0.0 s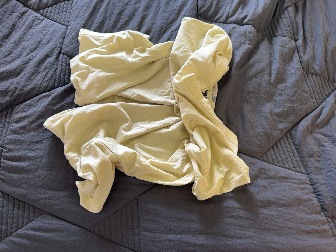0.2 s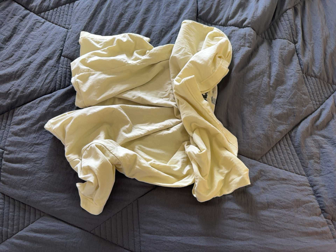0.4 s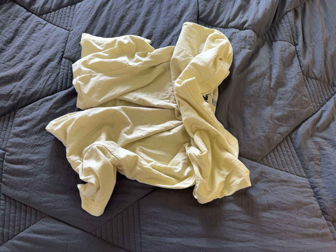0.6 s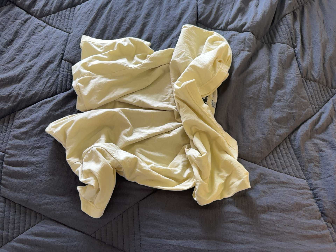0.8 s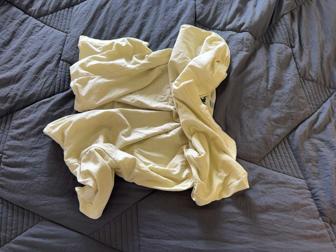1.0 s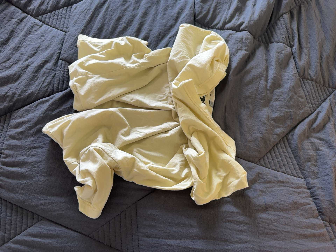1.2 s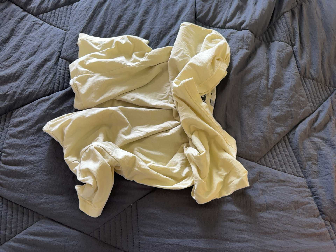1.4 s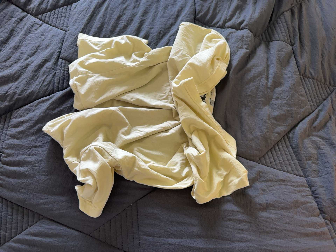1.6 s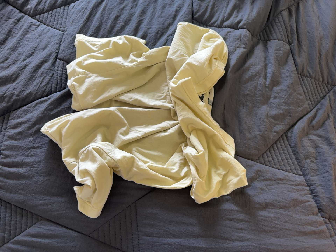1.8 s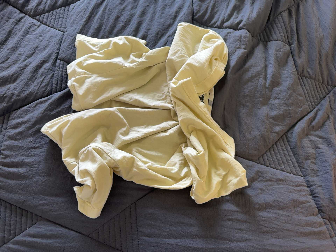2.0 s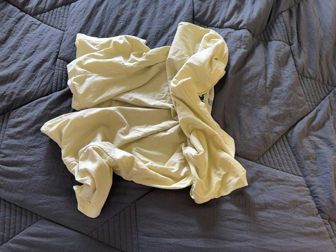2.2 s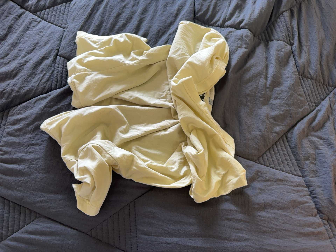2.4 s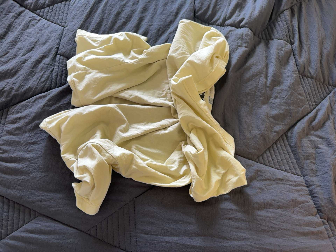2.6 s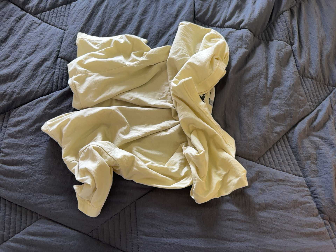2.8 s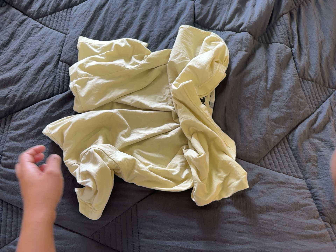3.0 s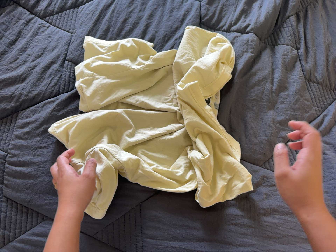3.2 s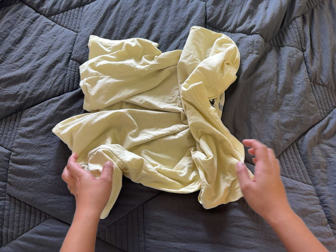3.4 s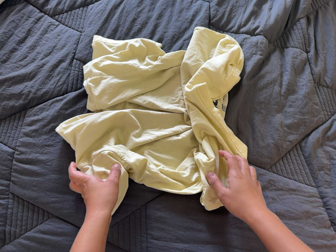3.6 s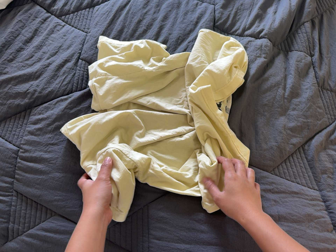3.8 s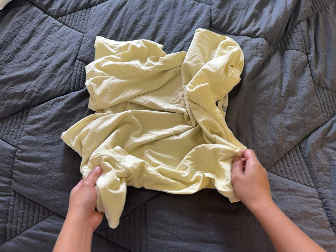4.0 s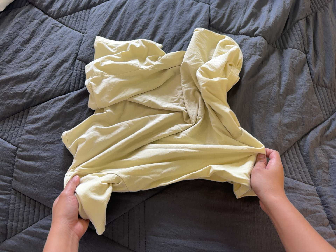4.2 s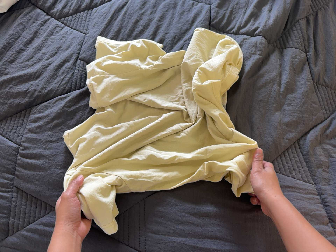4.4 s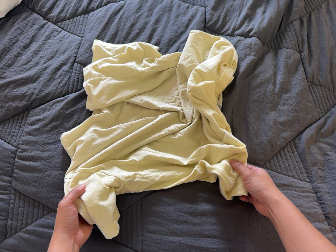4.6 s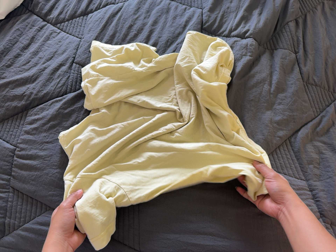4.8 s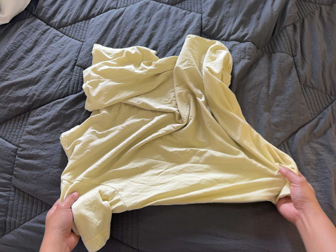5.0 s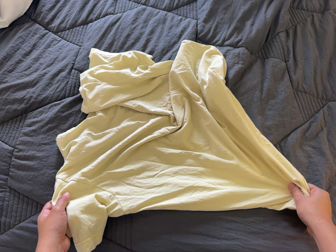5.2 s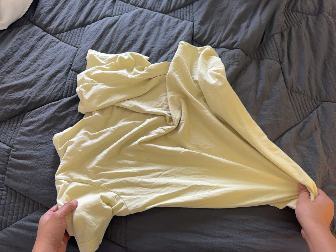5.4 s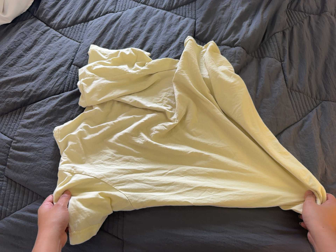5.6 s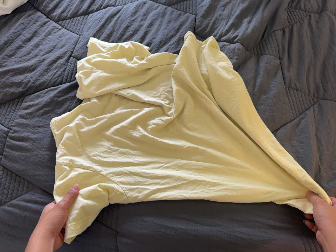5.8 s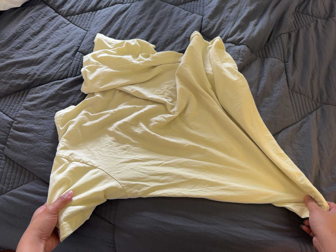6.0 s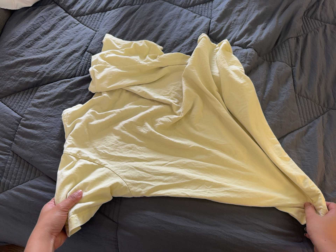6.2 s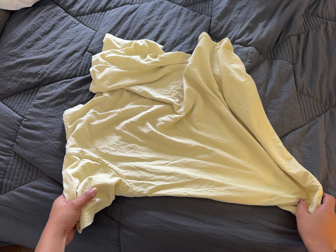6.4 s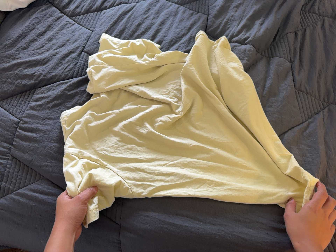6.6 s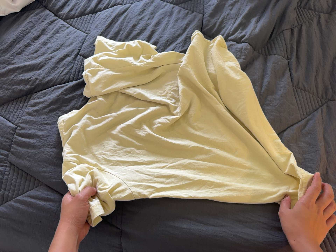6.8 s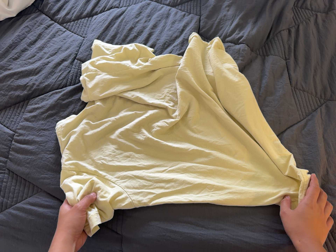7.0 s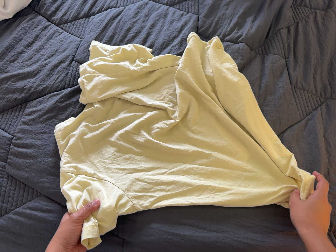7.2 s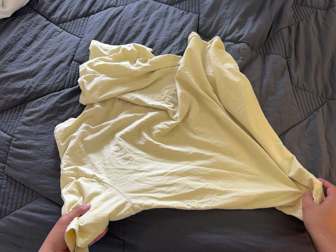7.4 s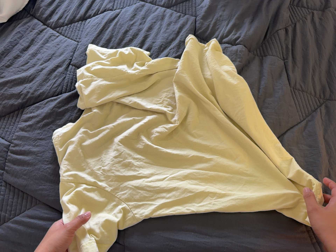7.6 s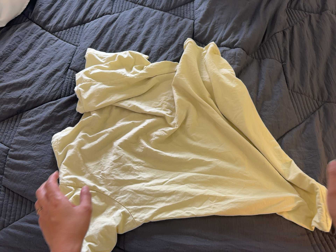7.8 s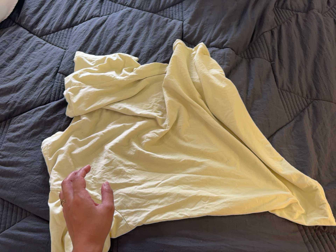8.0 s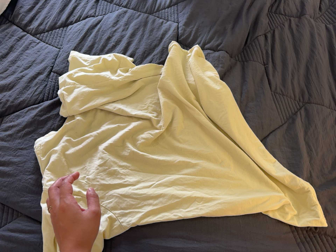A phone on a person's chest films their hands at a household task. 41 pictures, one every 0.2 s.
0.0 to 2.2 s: The camera keeps its place and its aim.
2.2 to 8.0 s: The camera travels to its right, about 9 cm, so close, fixed things drift to the left.
The film runs forward here.
